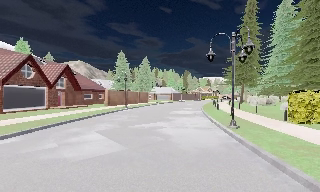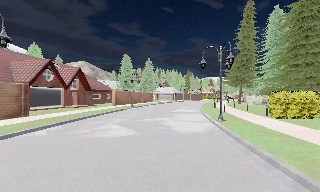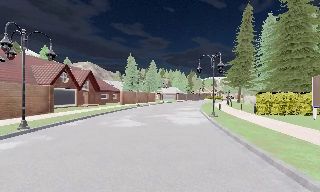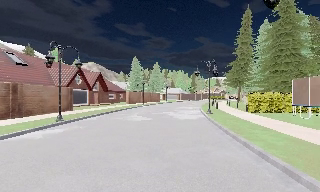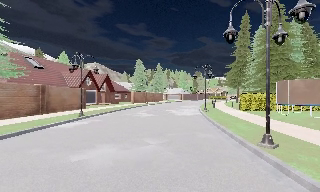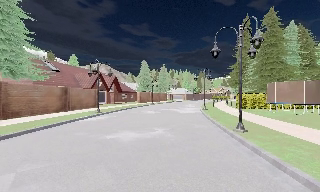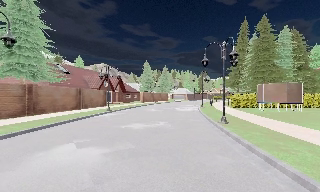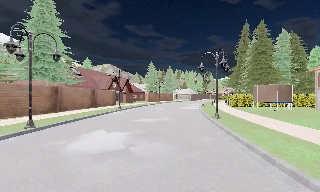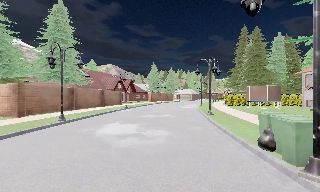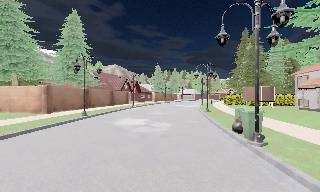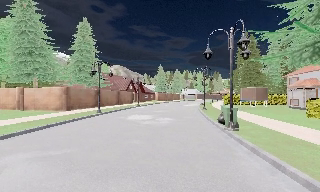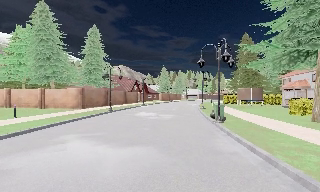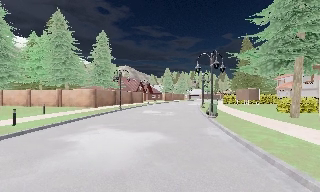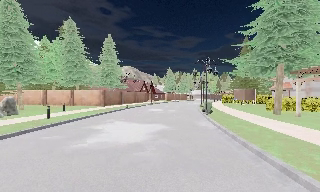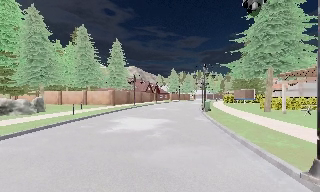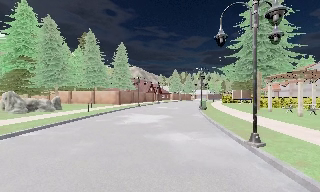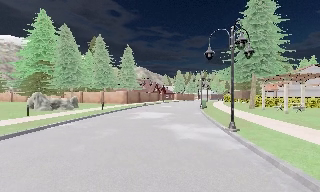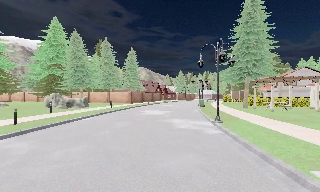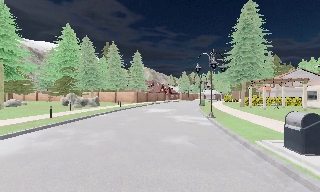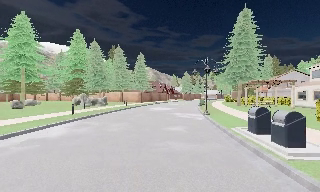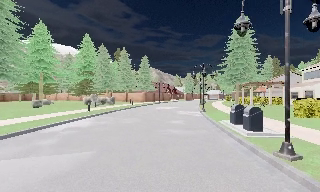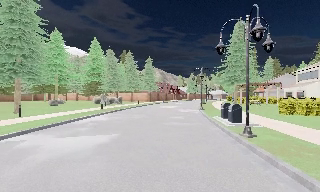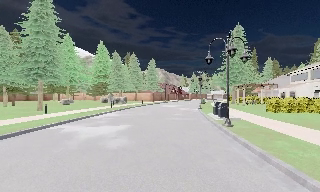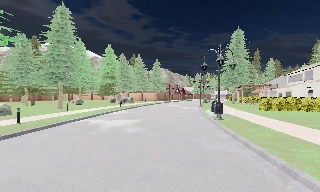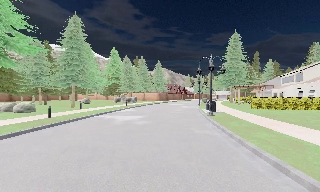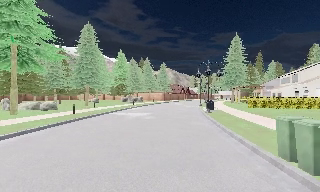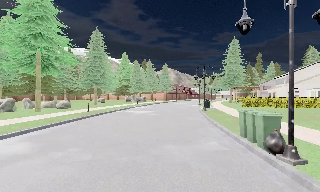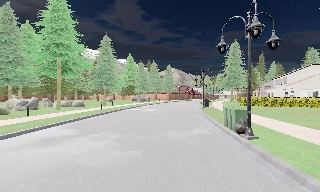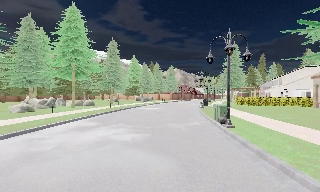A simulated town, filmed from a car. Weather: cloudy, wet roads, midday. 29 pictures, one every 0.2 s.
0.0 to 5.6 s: The camera pans to its left, which is counterclockwise from overhead, by about 30 degrees. It travels backward, about 60 m.
The film runs backward here.
